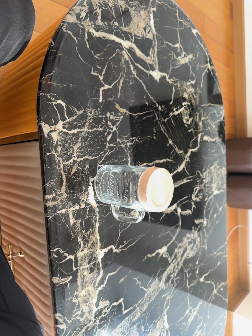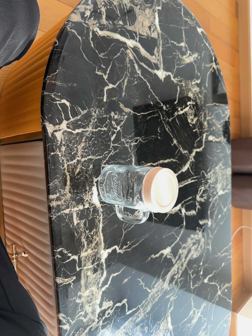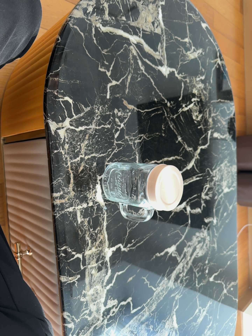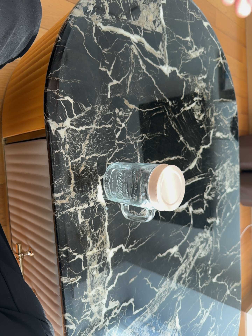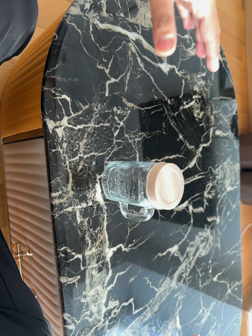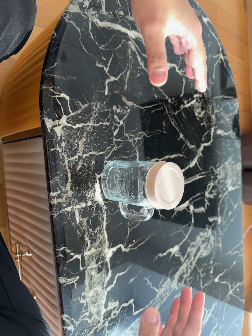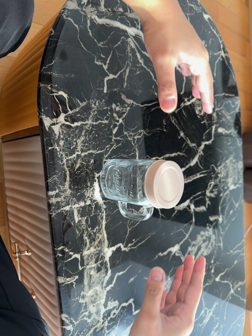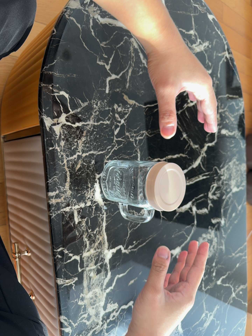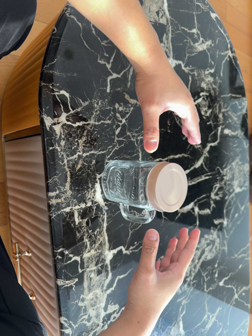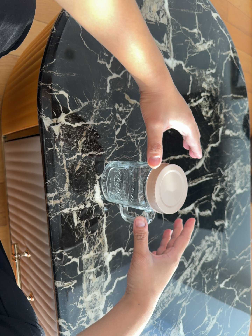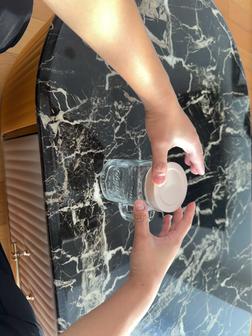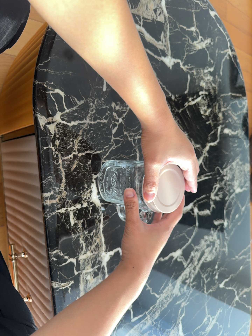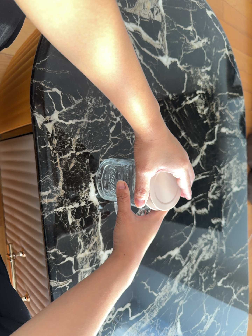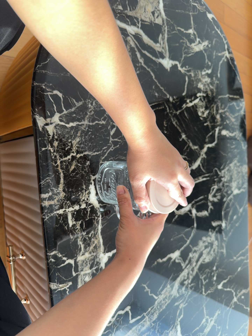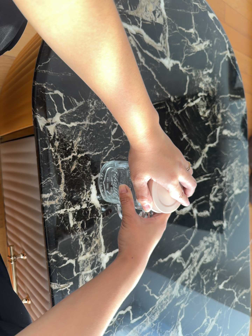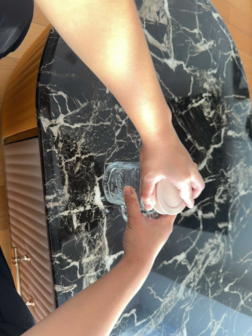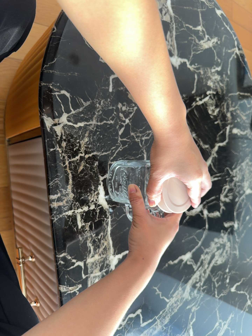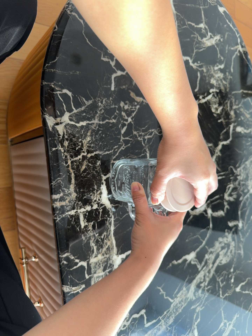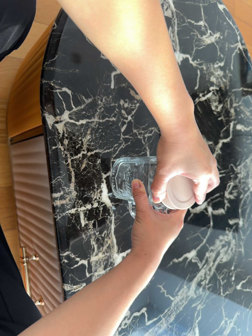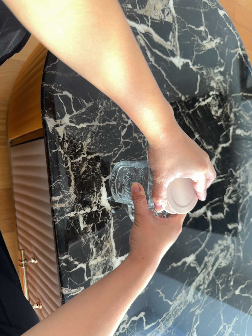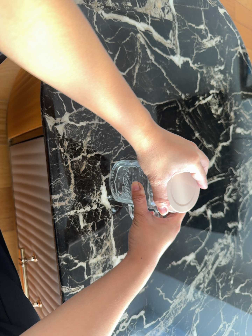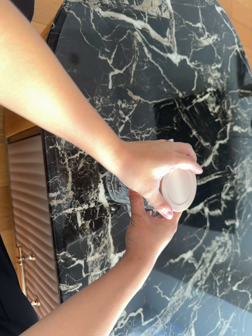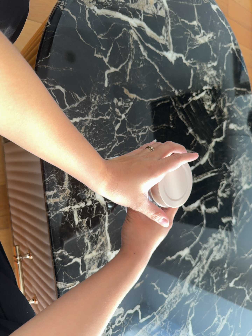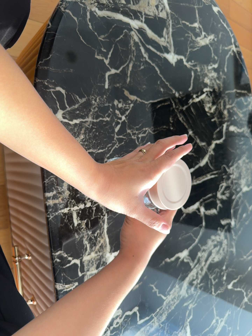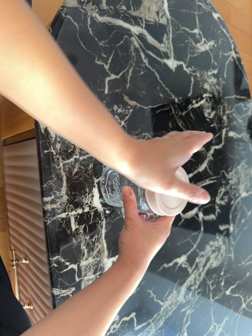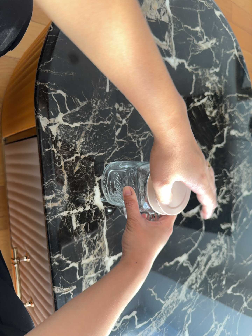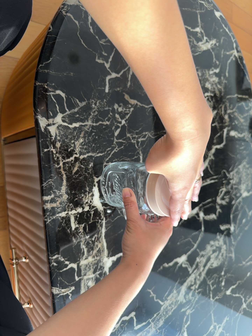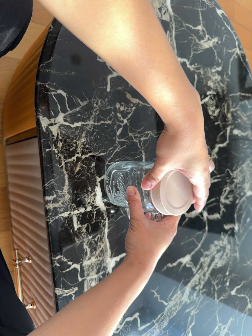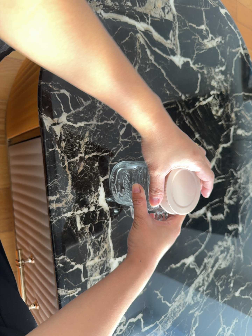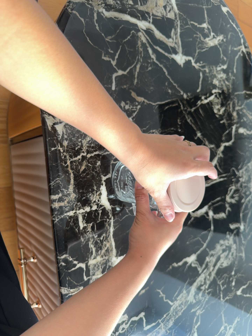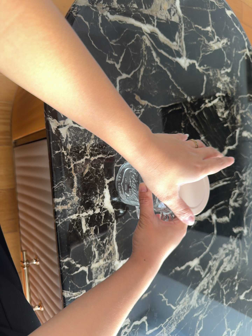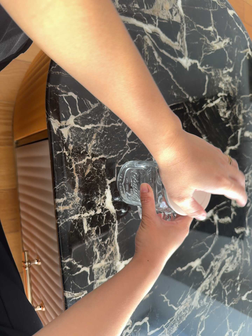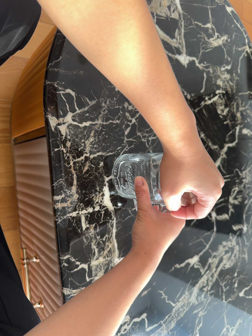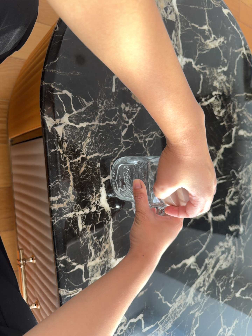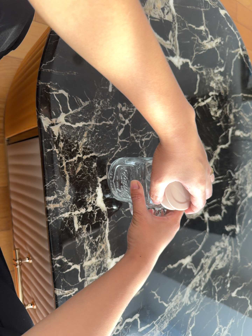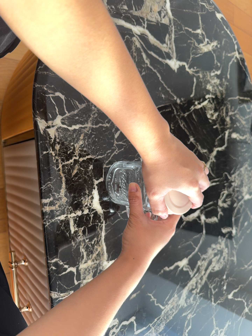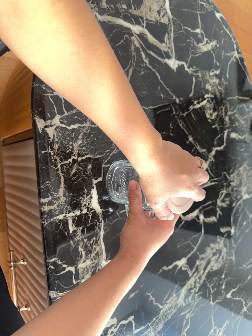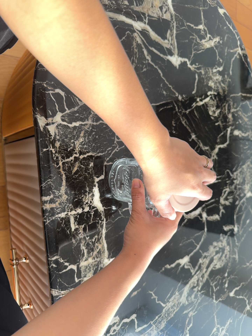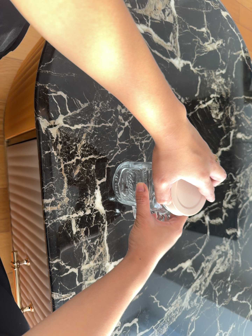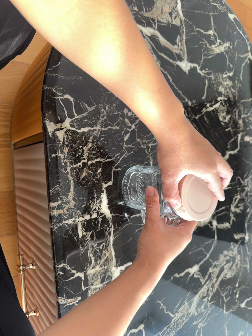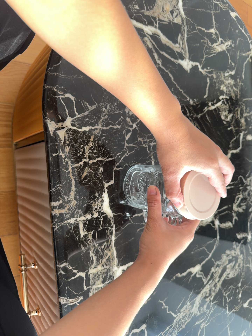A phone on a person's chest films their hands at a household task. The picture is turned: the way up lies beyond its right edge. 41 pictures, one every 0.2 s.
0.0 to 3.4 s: The camera travels forward, about 6 cm, so what stands in front looms larger.
3.4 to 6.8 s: The camera shifts only a little, or ends up much as it began.
6.8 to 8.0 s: The camera shifts only a little, or ends up much as it began.
The film runs backward here.
